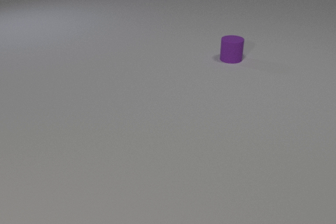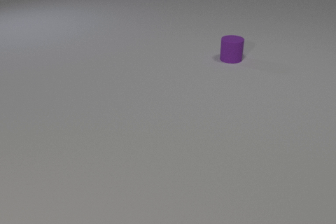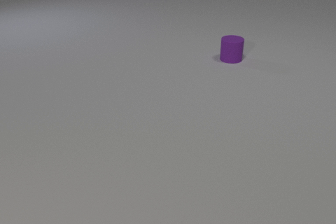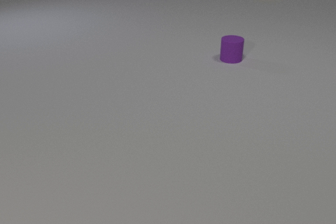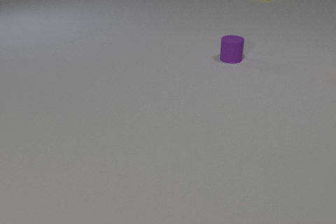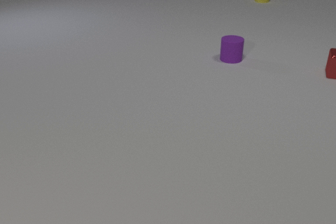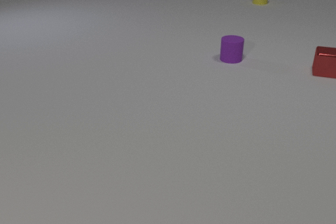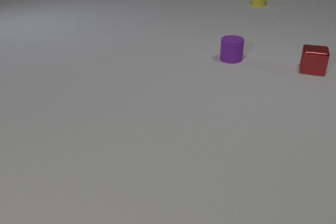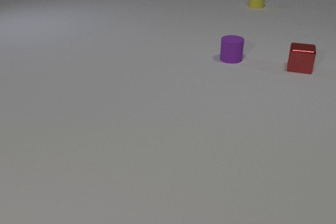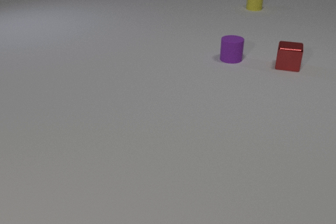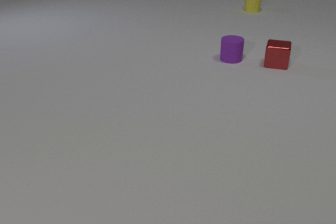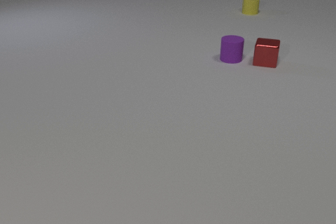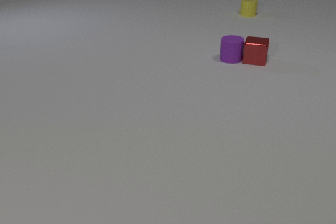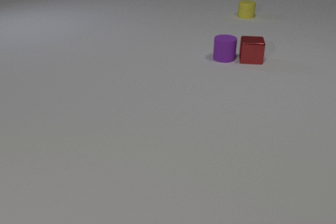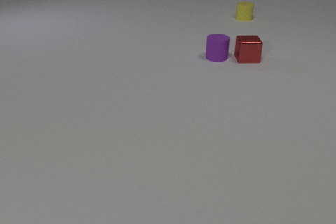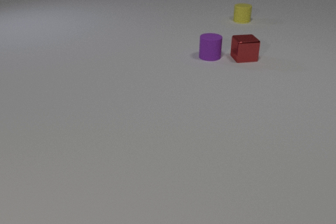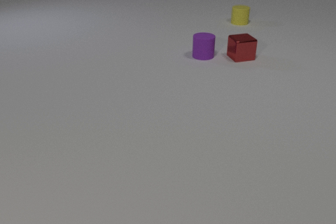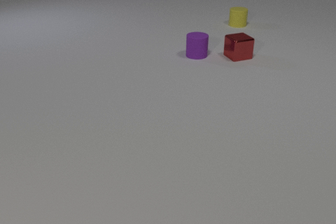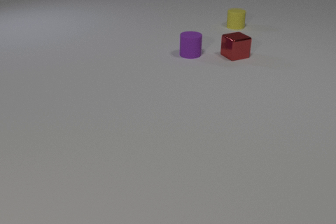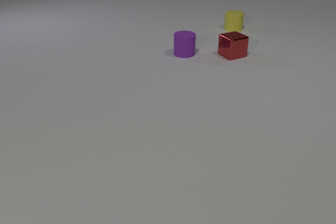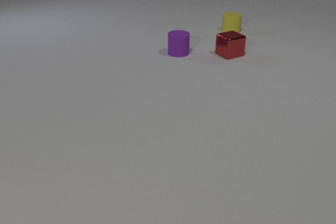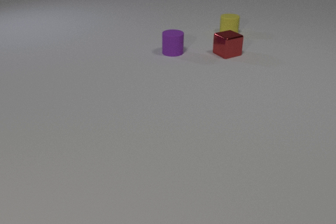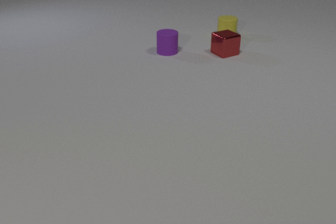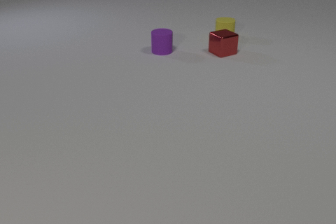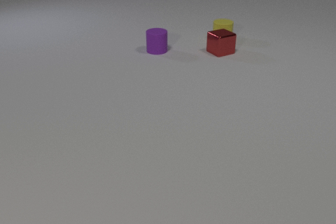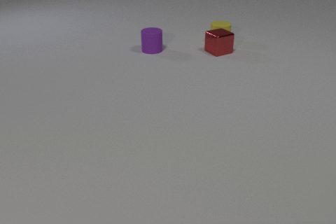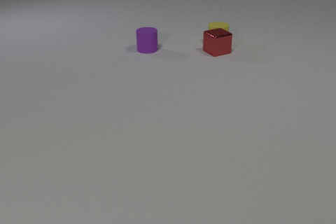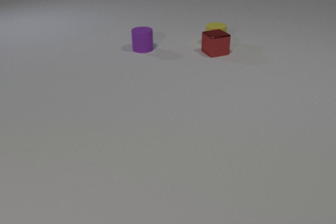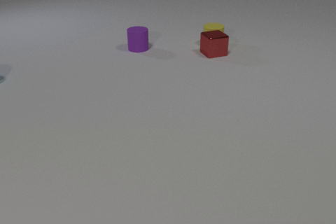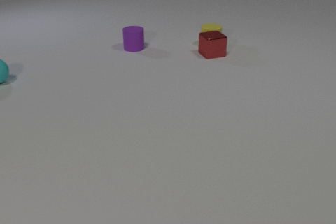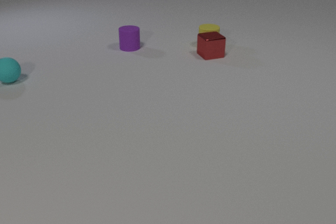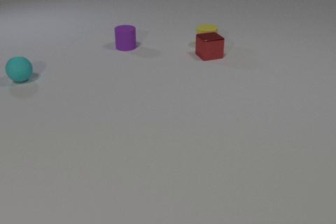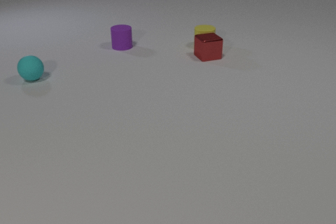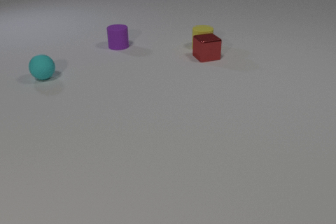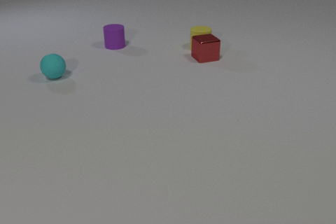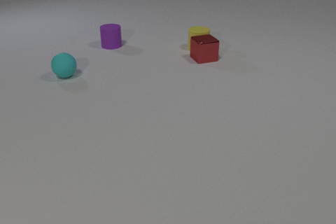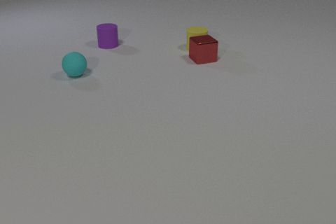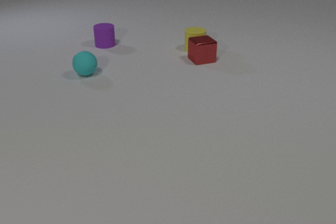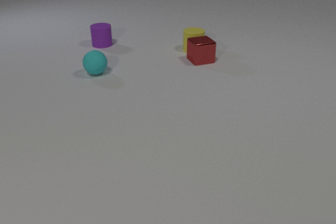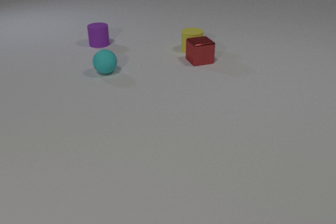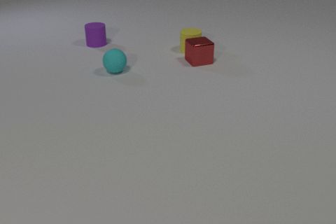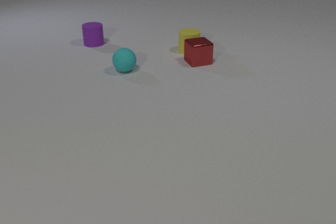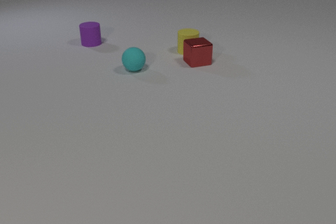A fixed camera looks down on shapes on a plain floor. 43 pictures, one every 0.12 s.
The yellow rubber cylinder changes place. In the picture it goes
toward the camera.
The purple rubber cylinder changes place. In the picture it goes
to the left.
0.00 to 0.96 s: The red metal cube comes in at the right edge, slides to the left. The yellow rubber cylinder comes in at the top edge, slides toward the camera.
0.96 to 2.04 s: The red metal cube slides to the left, spins counterclockwise seen from above by about 45 degrees, its near face sliding to the right. The purple rubber cylinder slides to the left. The yellow rubber cylinder slides toward the camera. The red metal cube and the purple rubber cylinder collide.
2.04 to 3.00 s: The red metal cube slides to the left and away from the camera. The purple rubber cylinder slides to the left. The yellow rubber cylinder slides toward the camera.
3.00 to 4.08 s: The red metal cube slides toward the camera and to the left. The purple rubber cylinder slides to the left and away from the camera. The yellow rubber cylinder slides toward the camera and to the left. The cyan rubber sphere comes in at the left edge, rolls to the right. The red metal cube and the yellow rubber cylinder collide.
4.08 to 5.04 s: The red metal cube slides toward the camera and to the left. The purple rubber cylinder slides to the left and away from the camera. The yellow rubber cylinder slides to the left and toward the camera. The cyan rubber sphere rolls to the right.
Are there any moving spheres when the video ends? yes.
What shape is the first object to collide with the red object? cylinder.
How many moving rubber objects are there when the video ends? 3.
